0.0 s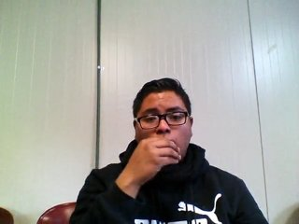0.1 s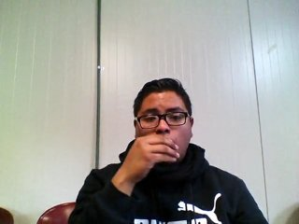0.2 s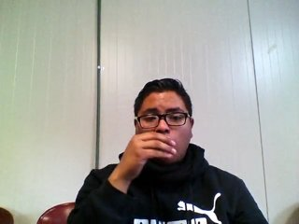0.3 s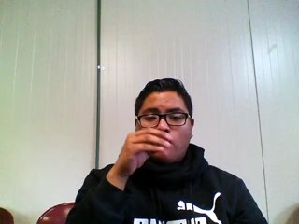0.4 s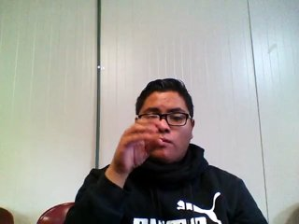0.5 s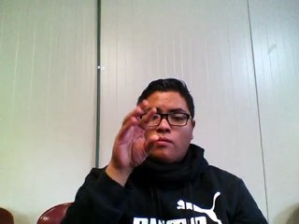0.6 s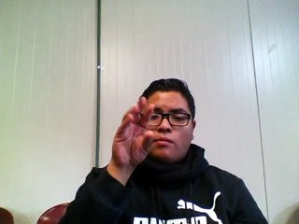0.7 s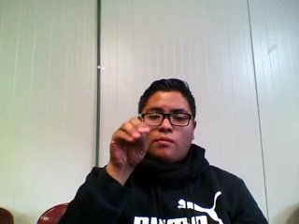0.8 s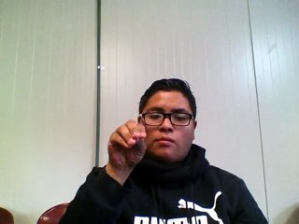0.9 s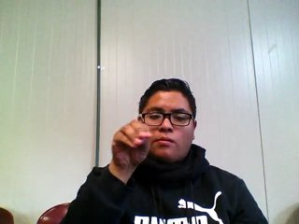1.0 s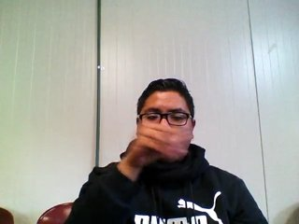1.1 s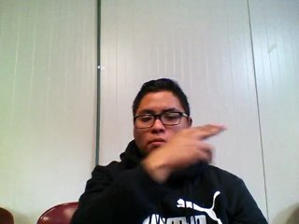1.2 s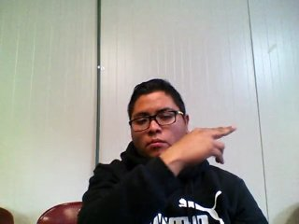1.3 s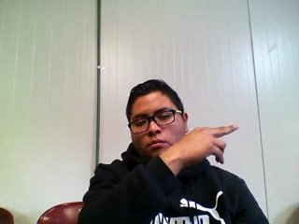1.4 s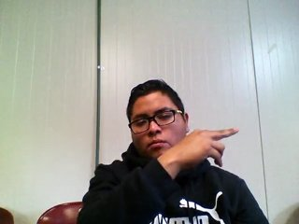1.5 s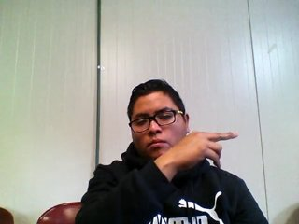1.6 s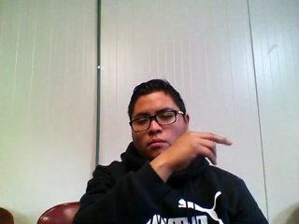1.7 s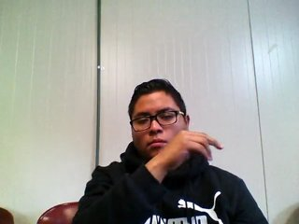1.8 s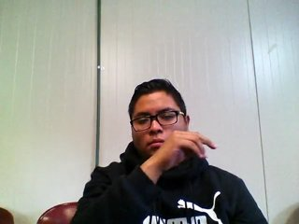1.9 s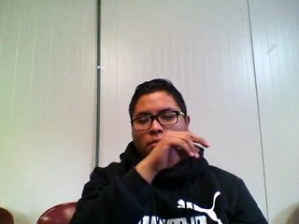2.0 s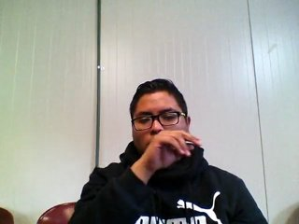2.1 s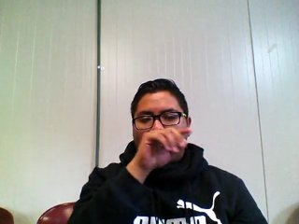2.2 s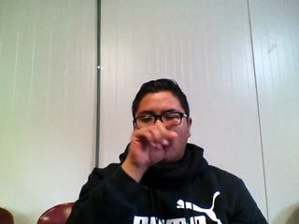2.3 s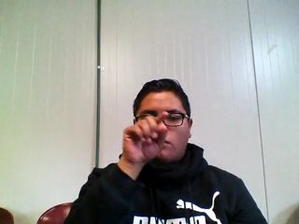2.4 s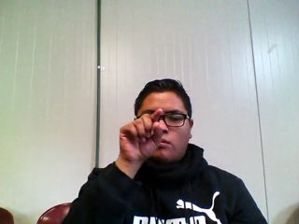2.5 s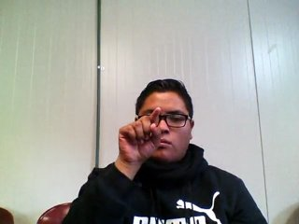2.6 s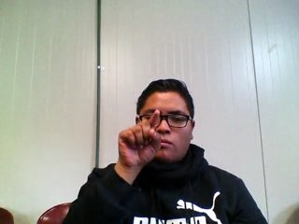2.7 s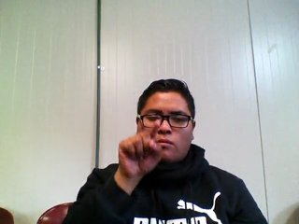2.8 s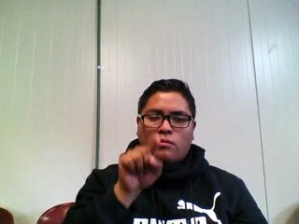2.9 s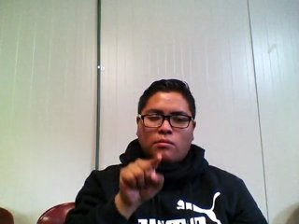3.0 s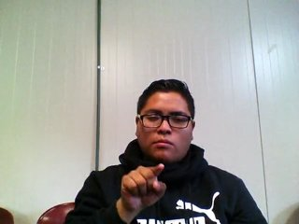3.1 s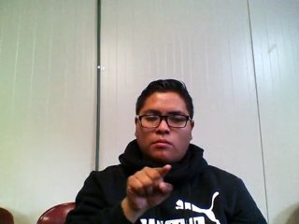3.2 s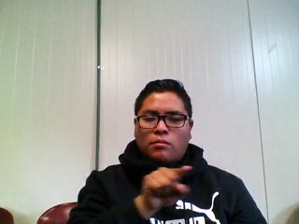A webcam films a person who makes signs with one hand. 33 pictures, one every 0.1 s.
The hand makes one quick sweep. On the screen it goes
to the right.
0.0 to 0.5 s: Non-gesture.
0.6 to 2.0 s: On the screen the hand sweeps to the right. The name of the sign: Throw left.
2.1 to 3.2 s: Pointing with one finger.
